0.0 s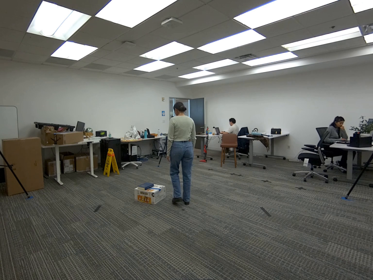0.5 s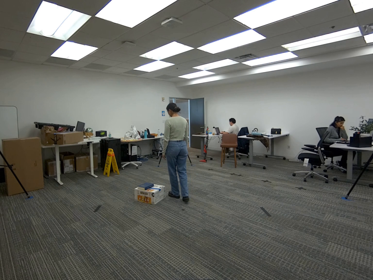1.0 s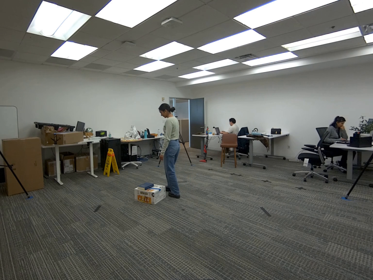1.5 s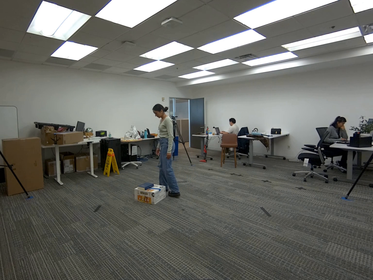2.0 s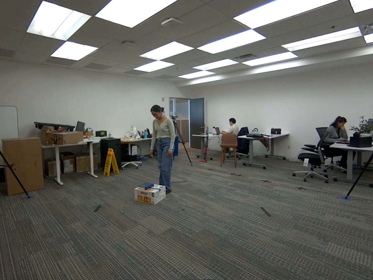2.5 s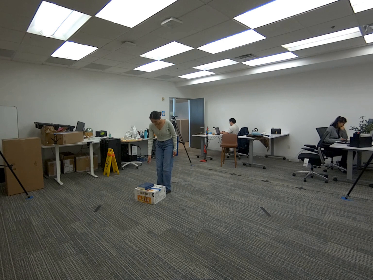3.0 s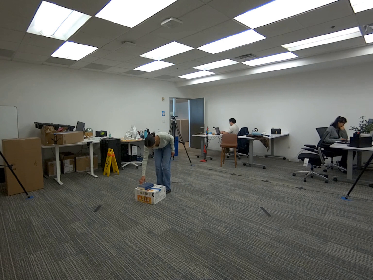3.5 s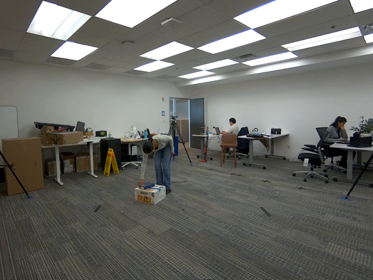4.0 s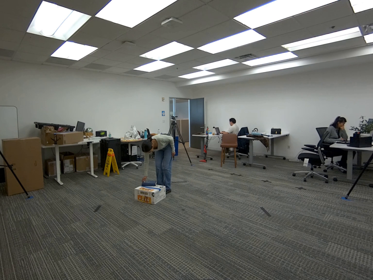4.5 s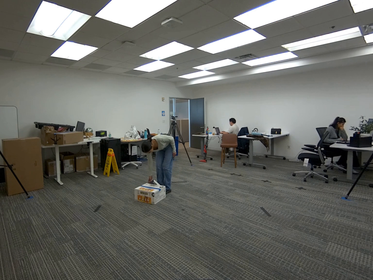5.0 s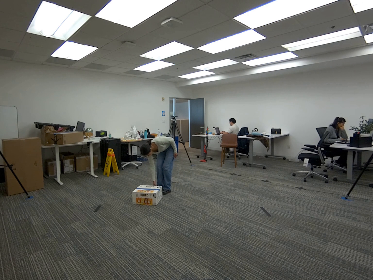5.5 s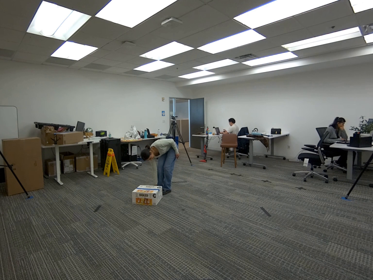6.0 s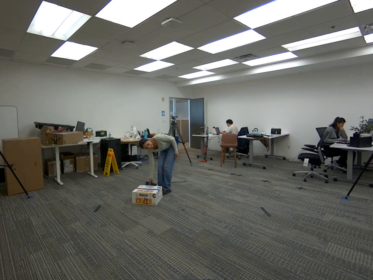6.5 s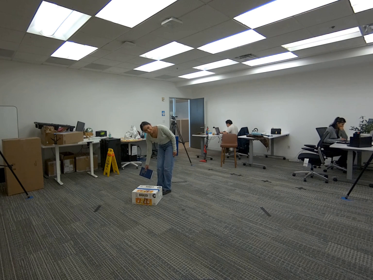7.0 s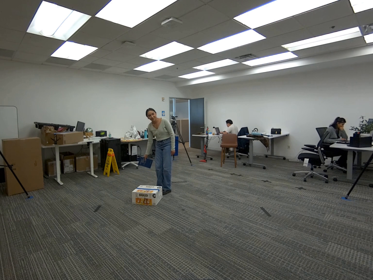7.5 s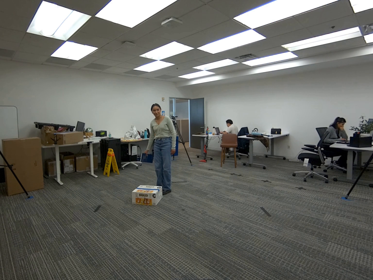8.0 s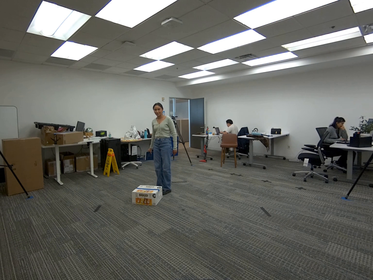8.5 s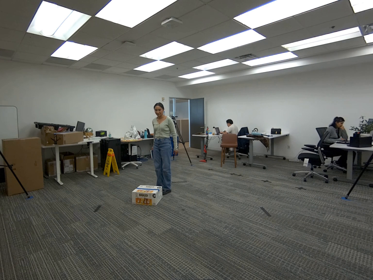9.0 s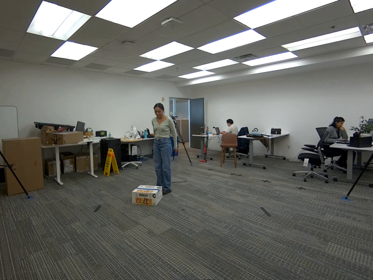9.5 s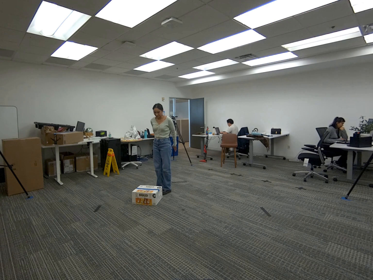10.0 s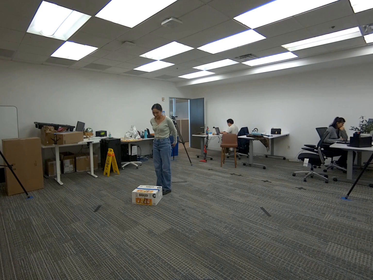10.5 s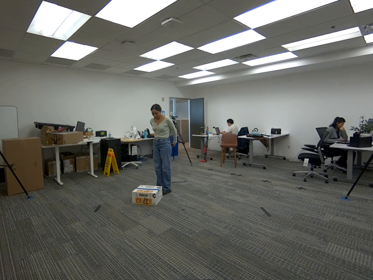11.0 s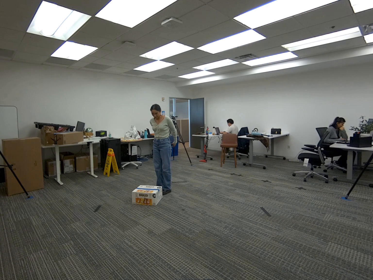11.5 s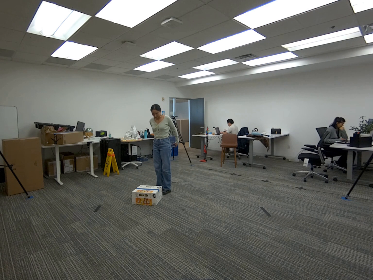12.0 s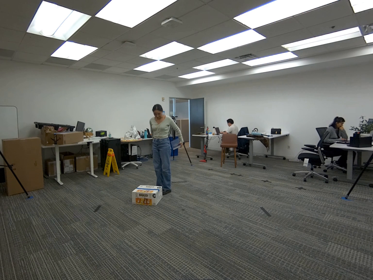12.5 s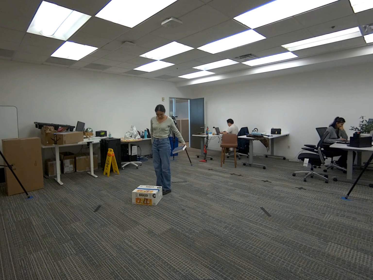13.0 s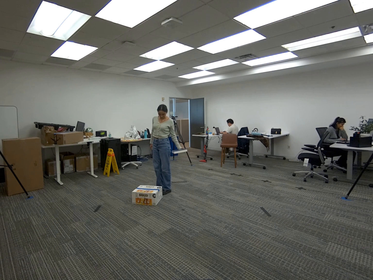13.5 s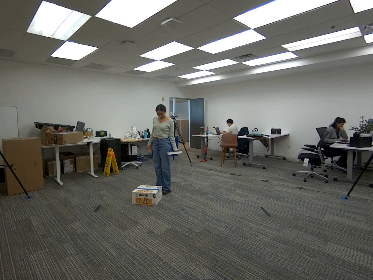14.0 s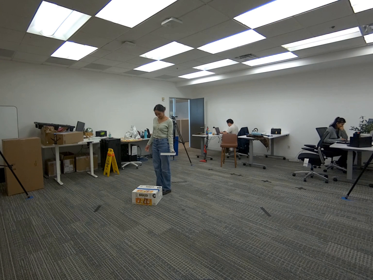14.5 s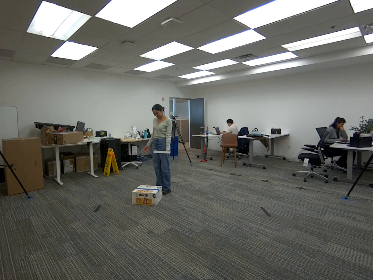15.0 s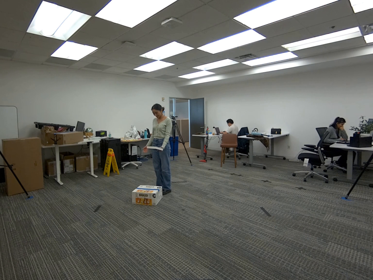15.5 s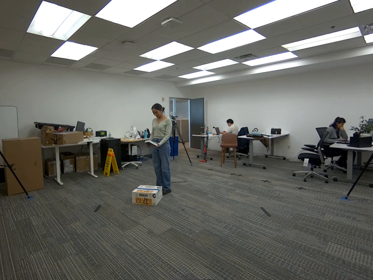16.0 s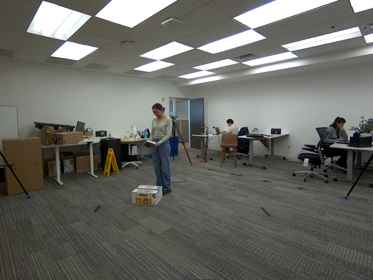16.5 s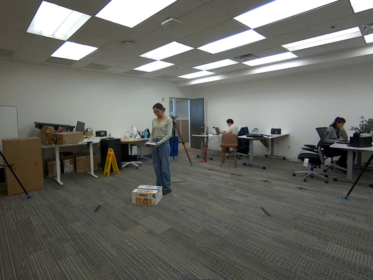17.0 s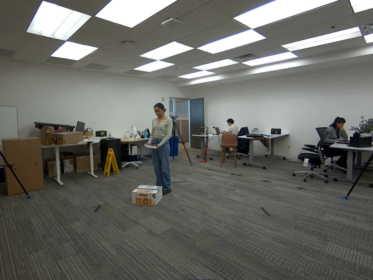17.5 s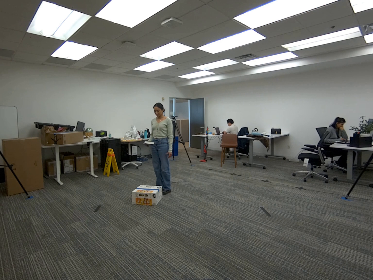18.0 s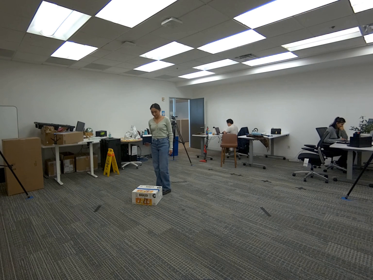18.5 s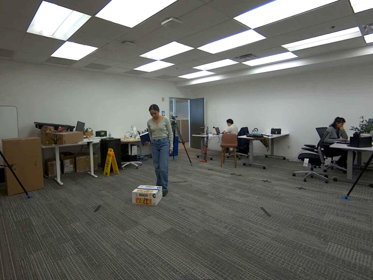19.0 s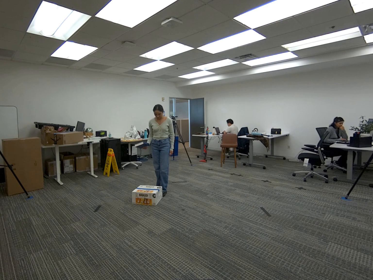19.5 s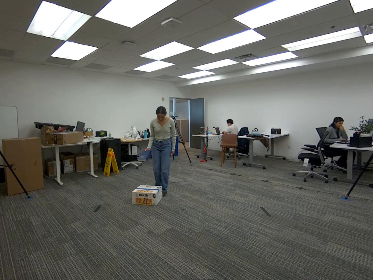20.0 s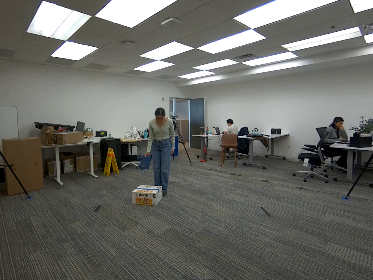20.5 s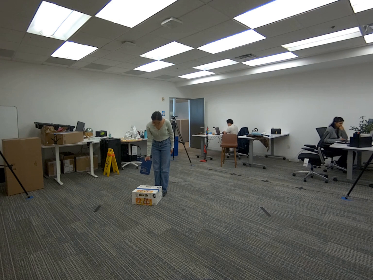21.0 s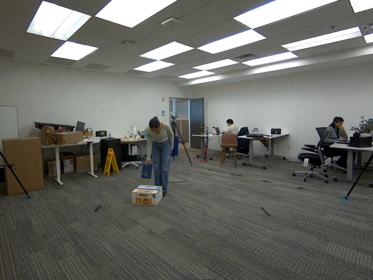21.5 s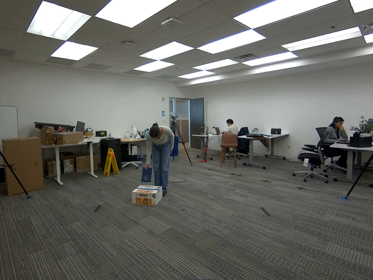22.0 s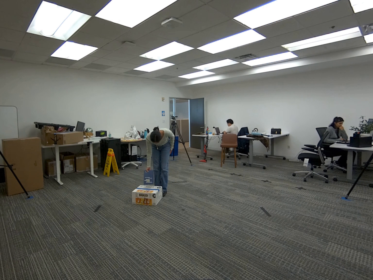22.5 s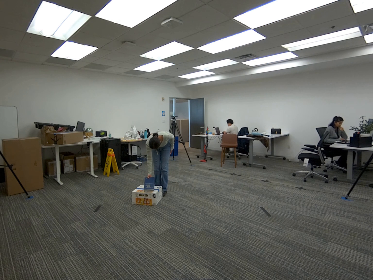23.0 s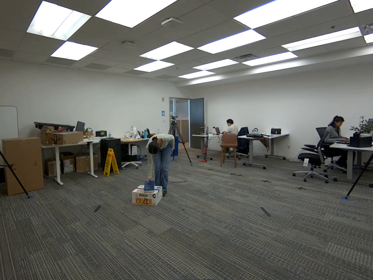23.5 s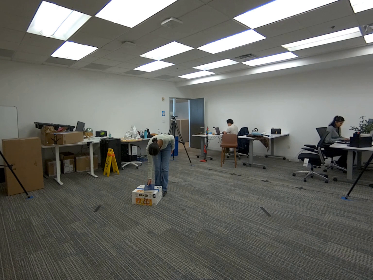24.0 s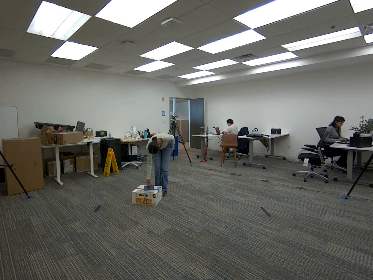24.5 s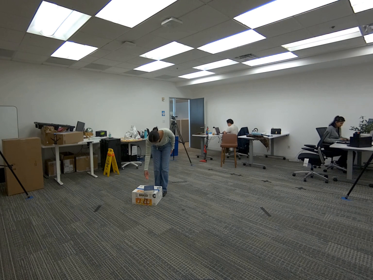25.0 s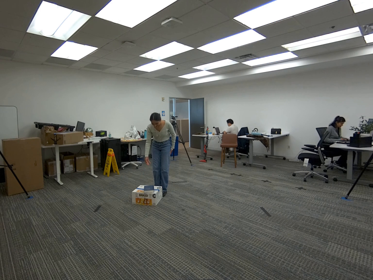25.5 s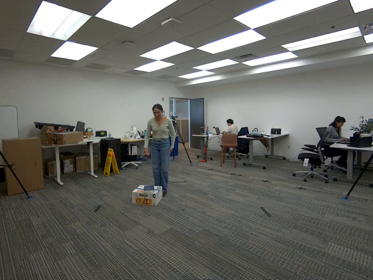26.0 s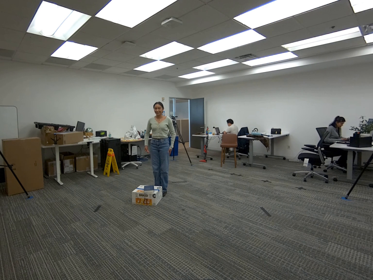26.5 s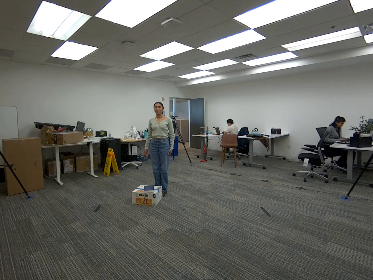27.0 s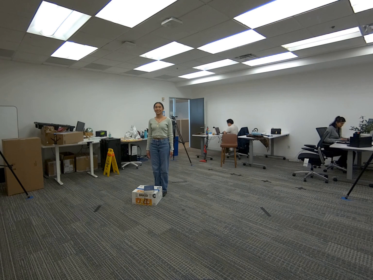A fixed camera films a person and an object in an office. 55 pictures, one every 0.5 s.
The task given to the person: Walk to the dark blue book on the snack box. Pick it up with your right hand, pass it behind your back to your left hand, then back to your right hand, and finally place the book back on the box with your right hand.
